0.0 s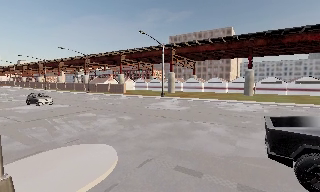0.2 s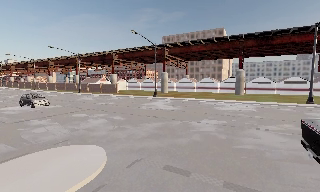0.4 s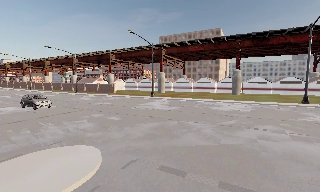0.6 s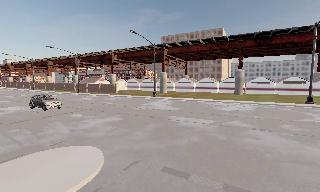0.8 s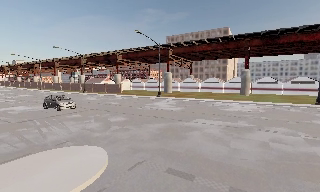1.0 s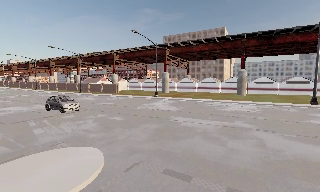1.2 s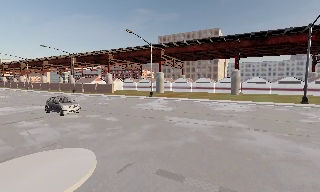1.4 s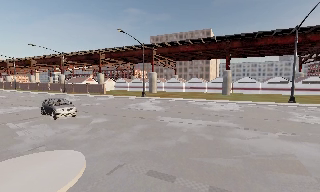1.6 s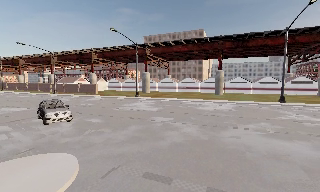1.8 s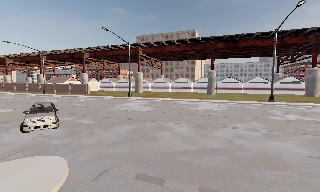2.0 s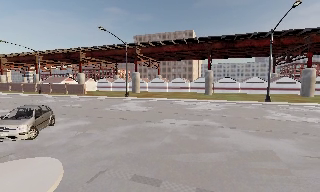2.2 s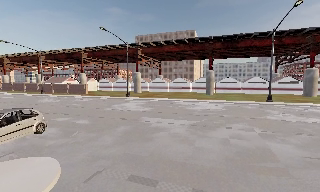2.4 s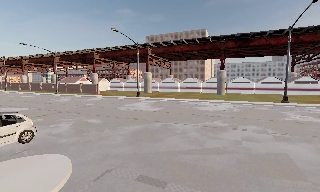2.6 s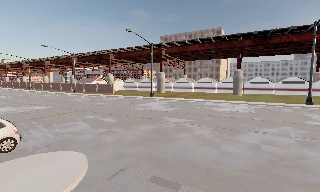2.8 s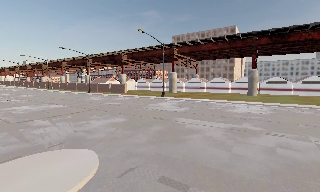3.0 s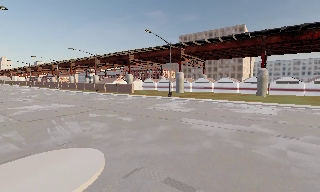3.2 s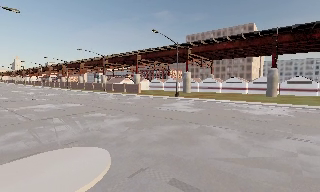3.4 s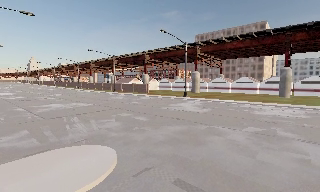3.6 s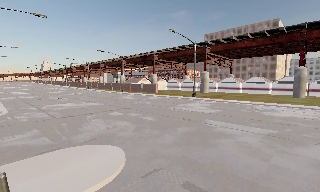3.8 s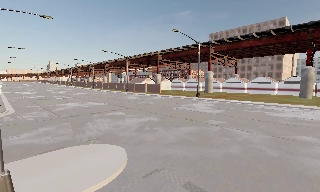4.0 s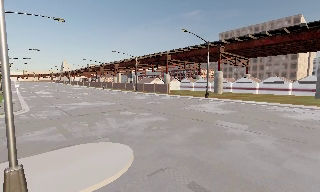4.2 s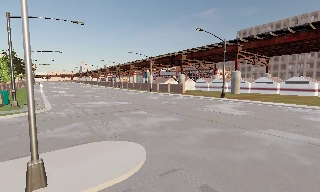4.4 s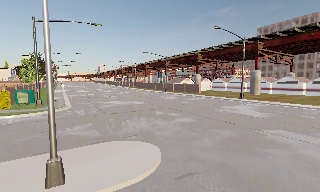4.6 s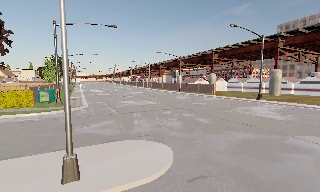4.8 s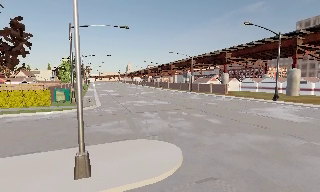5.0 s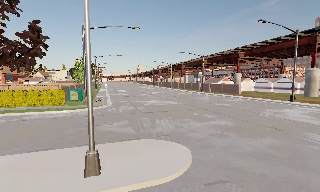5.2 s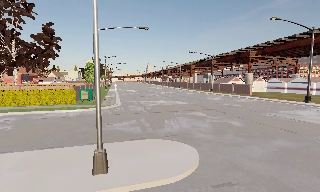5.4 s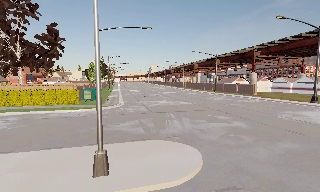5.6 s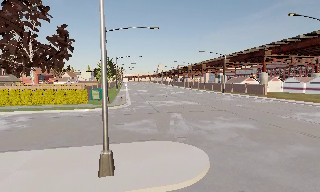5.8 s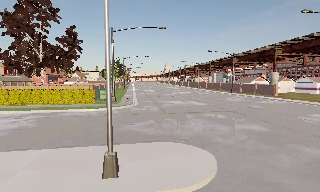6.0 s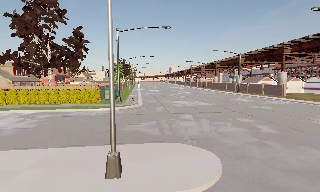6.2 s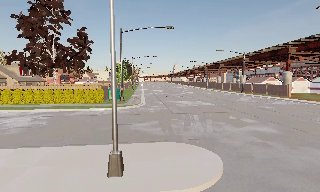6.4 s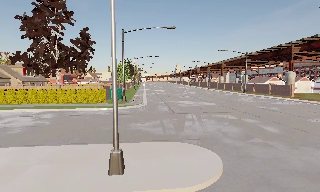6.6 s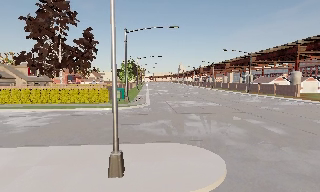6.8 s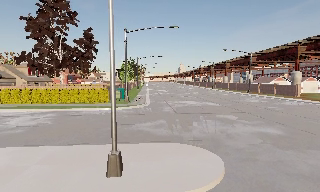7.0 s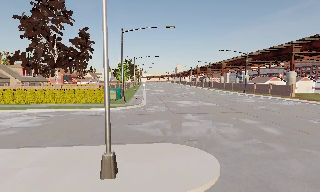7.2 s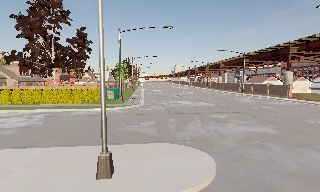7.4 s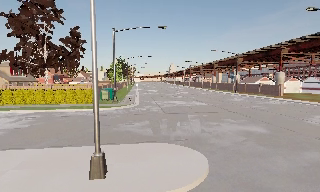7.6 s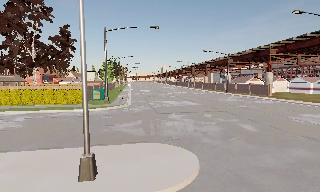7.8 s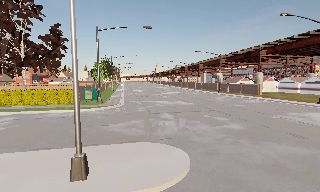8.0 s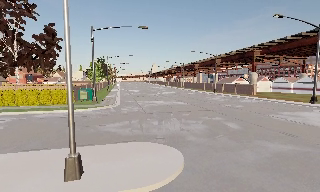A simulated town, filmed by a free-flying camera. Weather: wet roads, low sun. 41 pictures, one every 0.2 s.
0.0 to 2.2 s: The camera pans to its right, which is clockwise from overhead, by about 10 degrees. It travels forward and to its right, about 1 m, so what stands in front looms larger.
2.2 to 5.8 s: The scene slides to the right, as the camera pans about 60 degrees to its left. It travels forward and to its right, about 1.5 m.
5.8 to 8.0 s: The camera travels to its right, about 0.5 m, so close, fixed things drift to the left.
The film runs forward here.
